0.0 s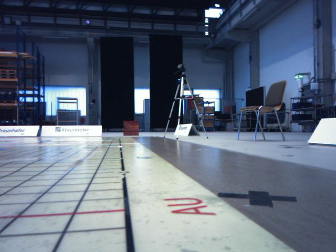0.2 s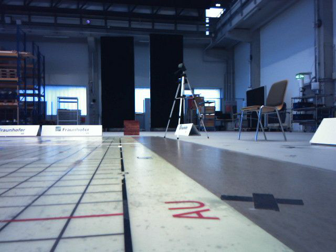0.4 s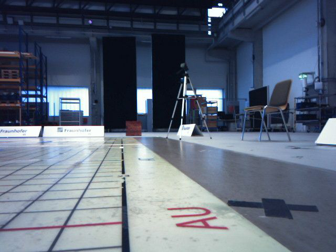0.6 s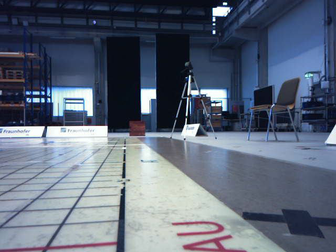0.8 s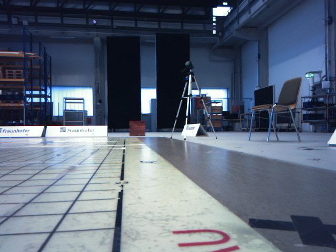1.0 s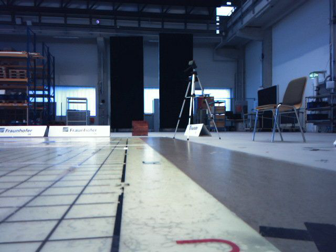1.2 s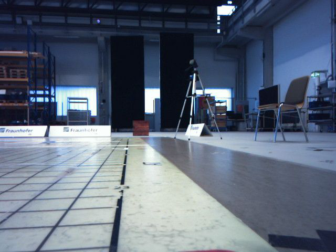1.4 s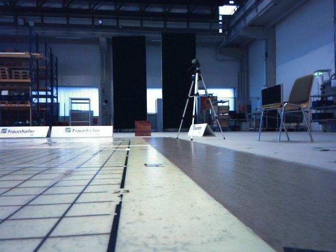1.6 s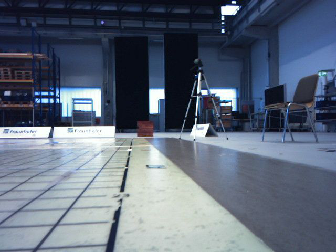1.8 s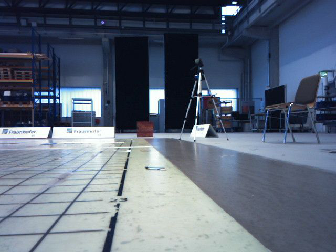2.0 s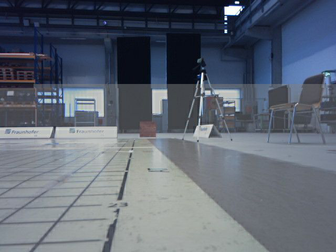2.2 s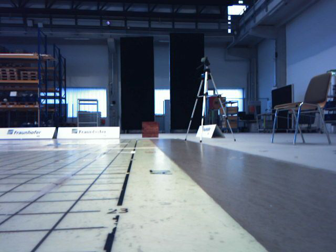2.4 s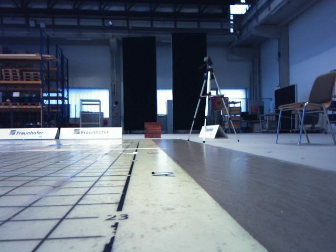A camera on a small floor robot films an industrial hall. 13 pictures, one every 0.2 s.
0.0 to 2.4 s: The camera travels forward, about 0.5 m, so what stands in front looms larger.
The film runs forward here.
